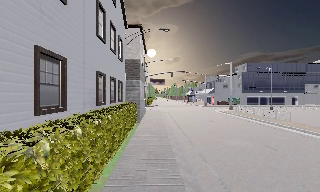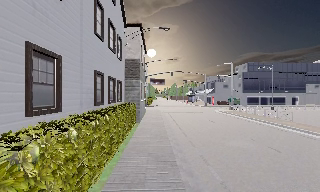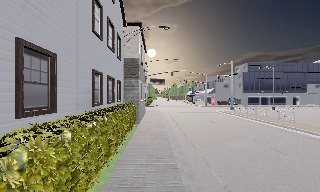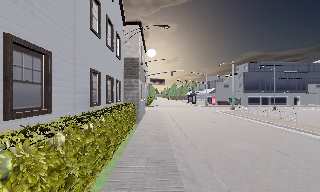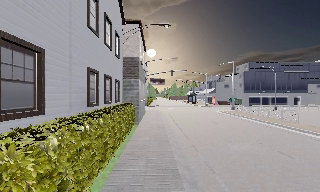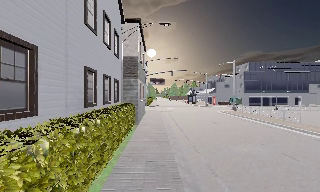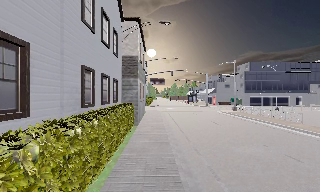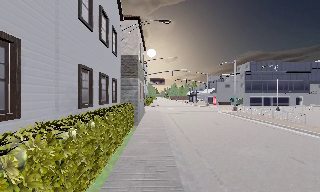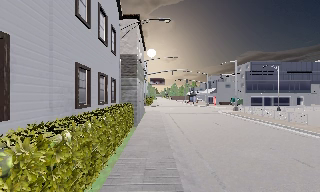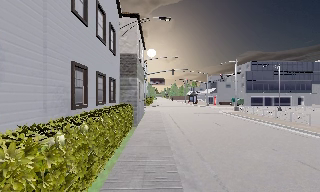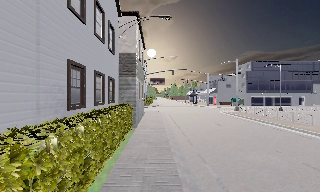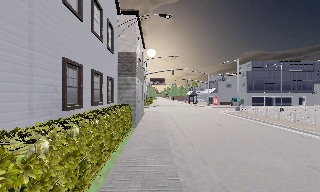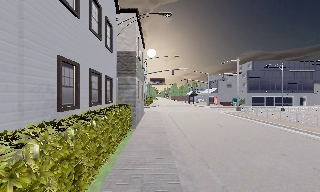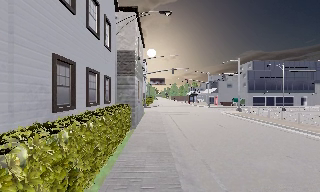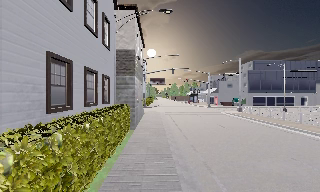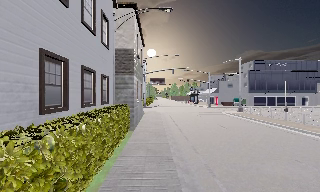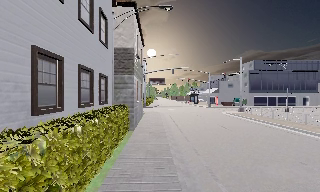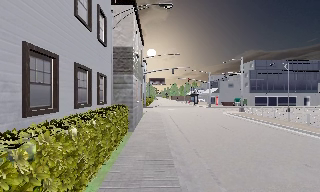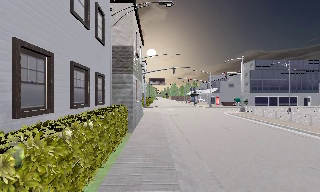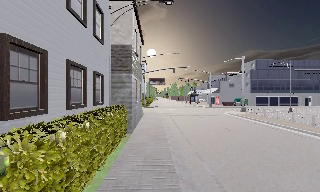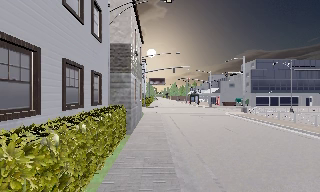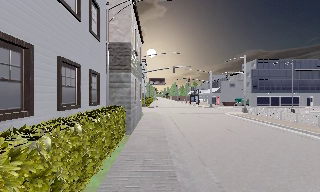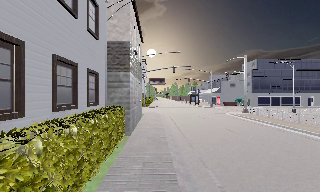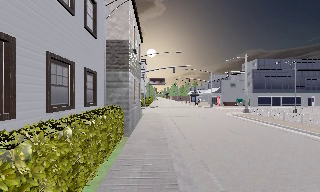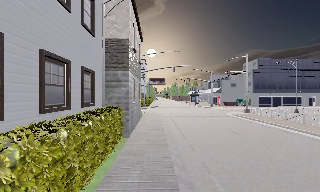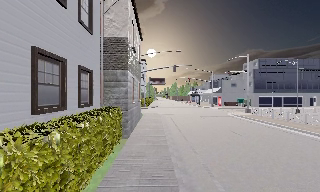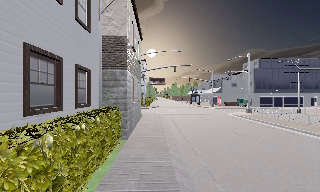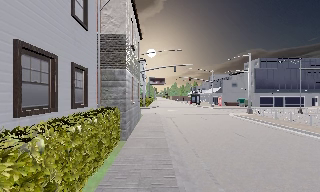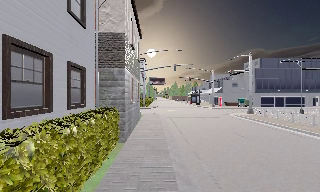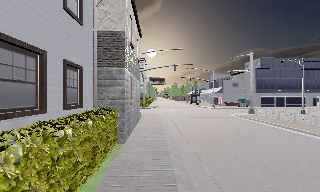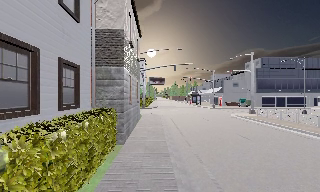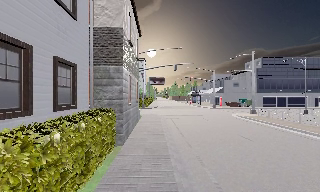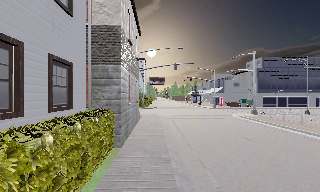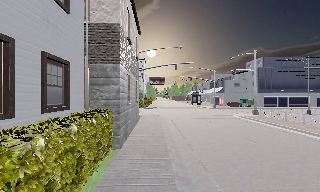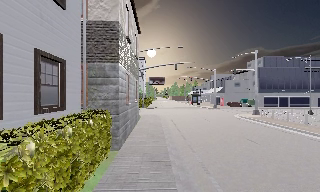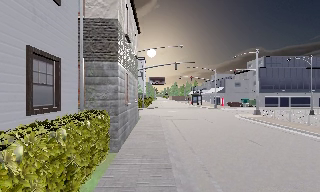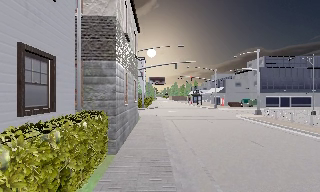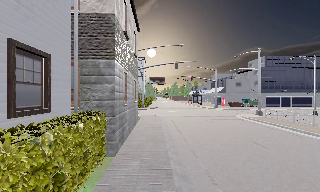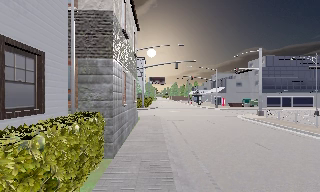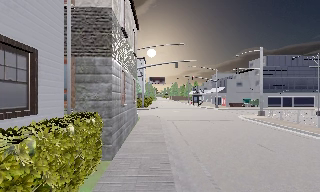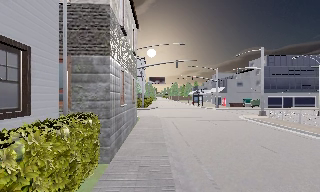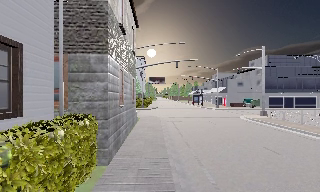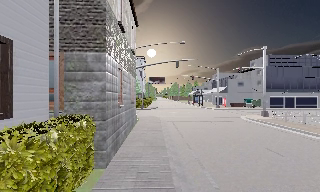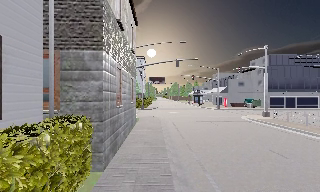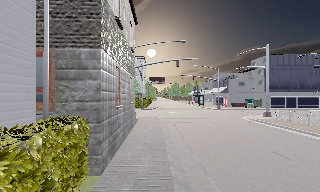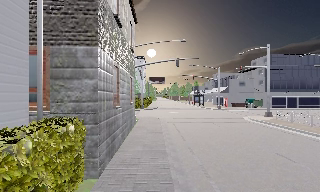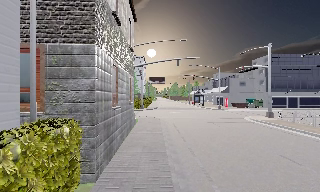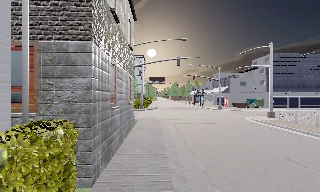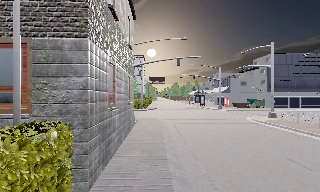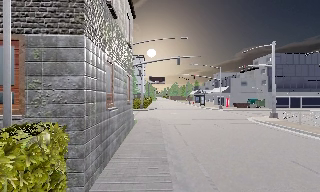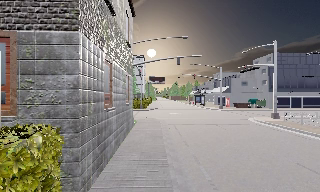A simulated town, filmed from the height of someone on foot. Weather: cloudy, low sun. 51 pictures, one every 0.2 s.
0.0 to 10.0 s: The camera travels forward, about 10 m, so what stands in front looms larger.
The film runs forward here.
